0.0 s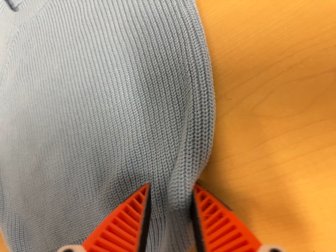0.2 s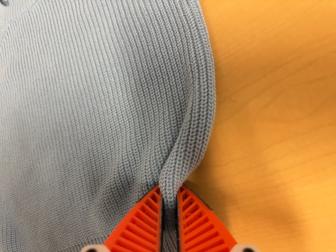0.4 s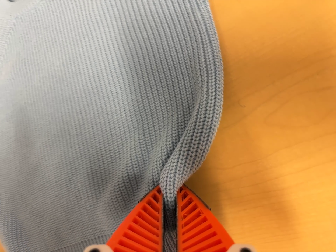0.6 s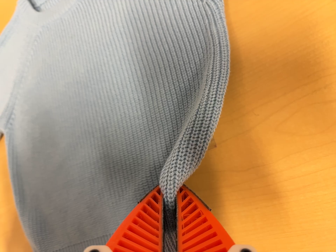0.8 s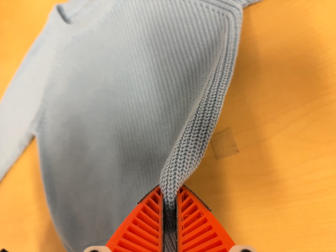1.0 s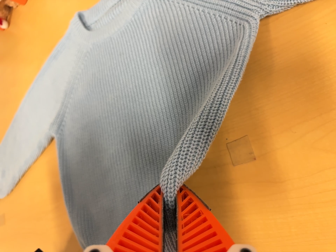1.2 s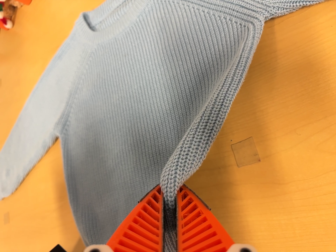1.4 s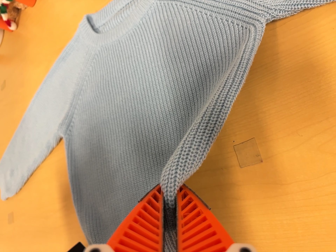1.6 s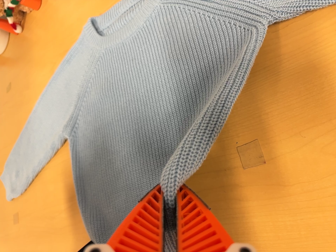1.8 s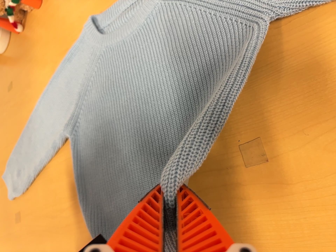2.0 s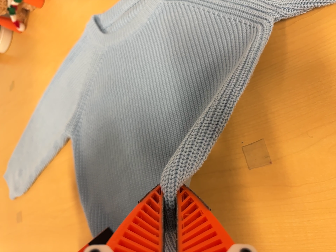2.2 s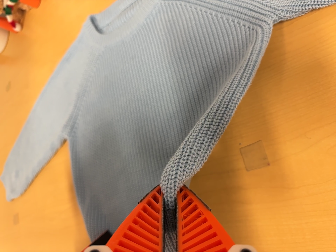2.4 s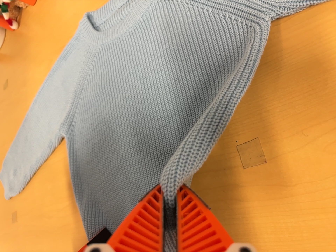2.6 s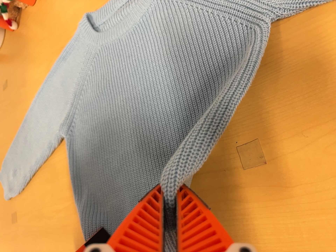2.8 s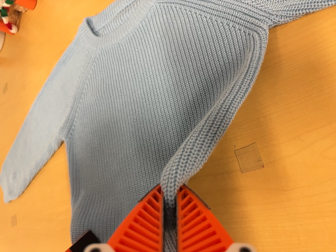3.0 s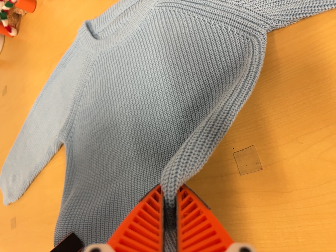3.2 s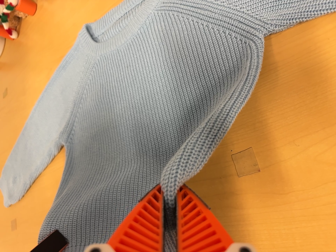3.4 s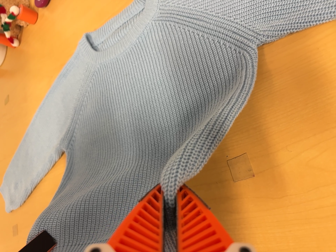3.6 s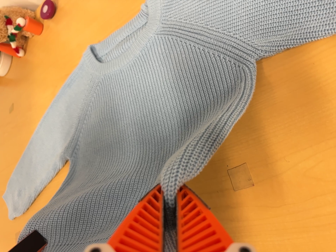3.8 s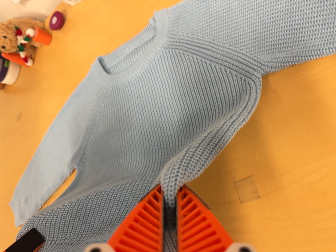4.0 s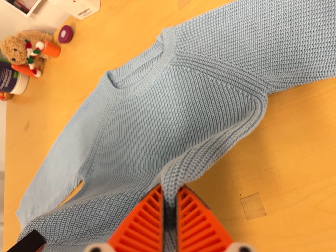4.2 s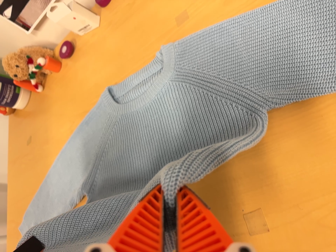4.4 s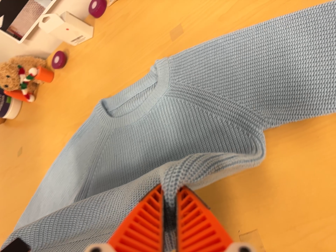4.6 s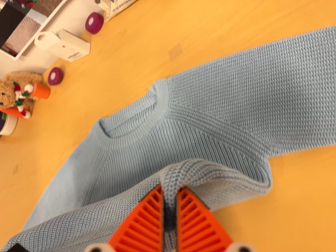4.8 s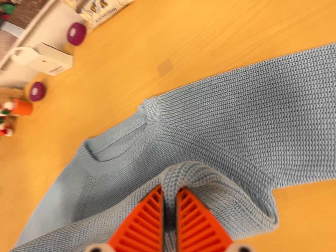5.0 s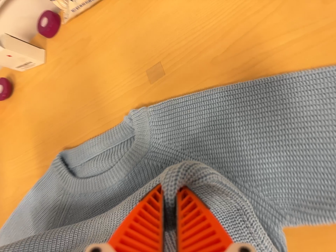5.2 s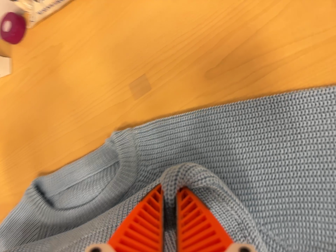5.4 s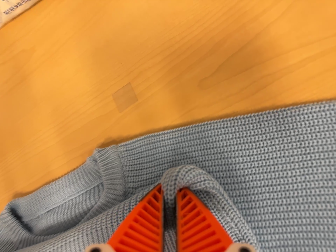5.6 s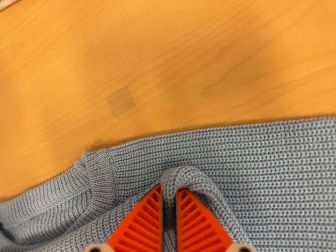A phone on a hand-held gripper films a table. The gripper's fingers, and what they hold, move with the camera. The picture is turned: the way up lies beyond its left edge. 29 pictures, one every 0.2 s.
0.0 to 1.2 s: The camera travels to its left and backward, about 9 cm, so close, fixed things drift to the right.
1.2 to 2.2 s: The camera keeps its place and its aim.
2.2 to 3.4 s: The camera shifts only a little, or ends up much as it began.
3.4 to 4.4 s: The camera travels toward the top of its view, about 7 cm, so close, fixed things drift downward.
4.4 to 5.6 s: The camera pans to its right by about 15 degrees. It travels forward and toward the top of its view, about 26 cm, so what stands in front looms larger.
The film runs forward here.
